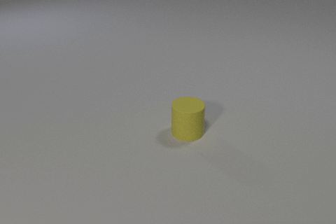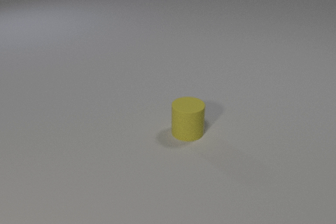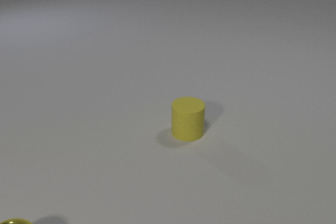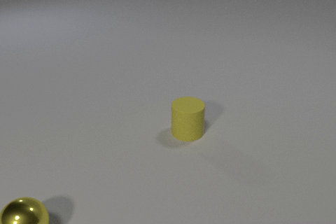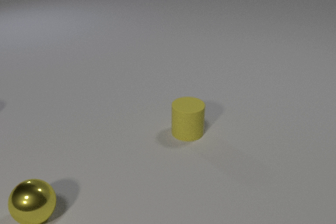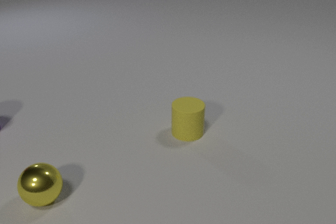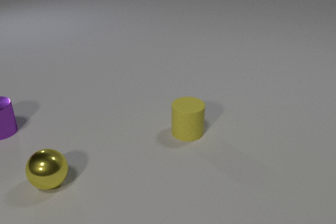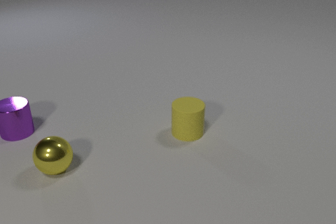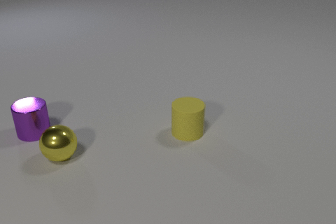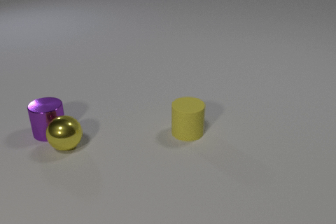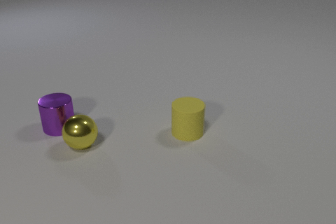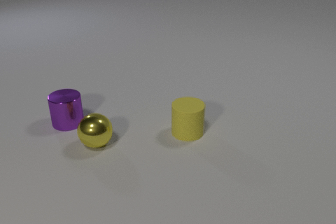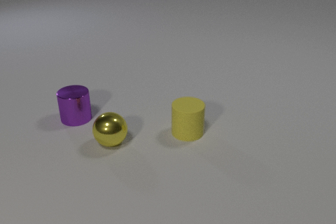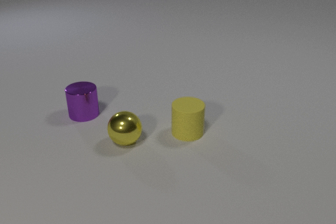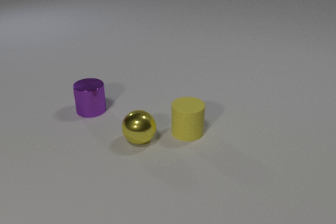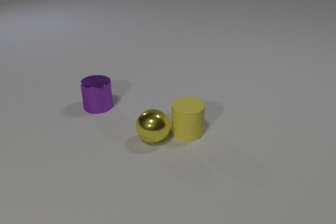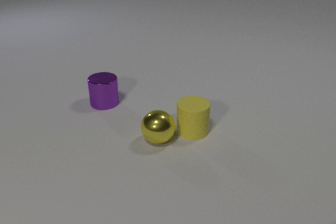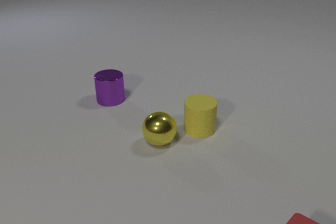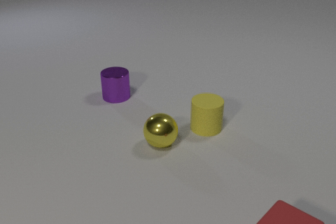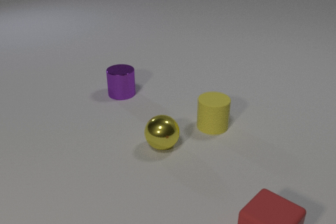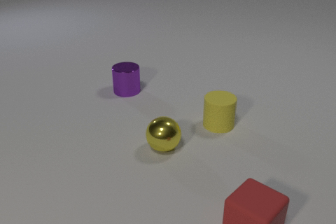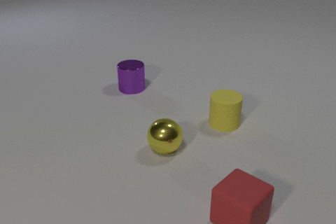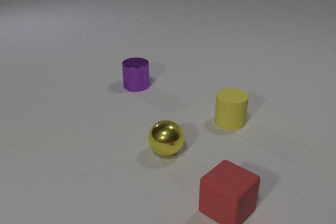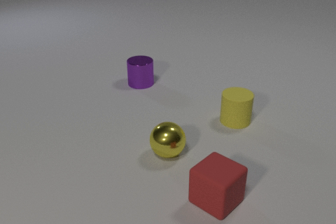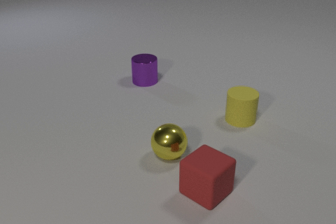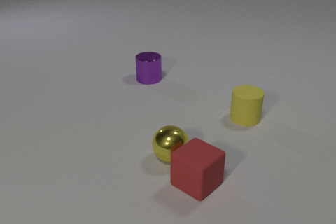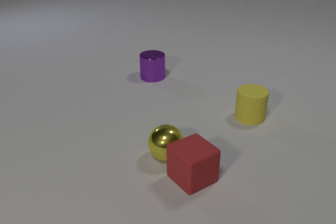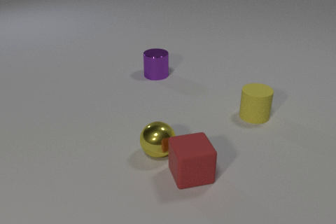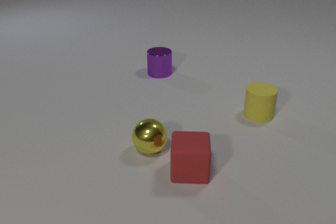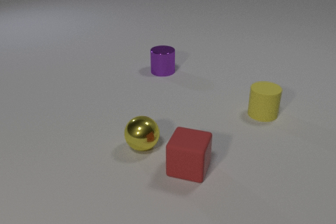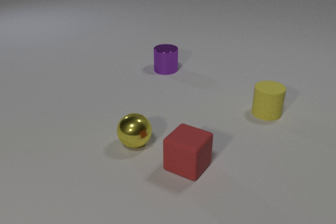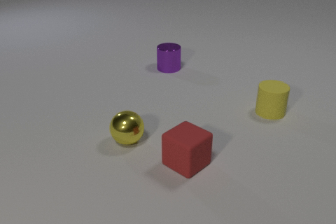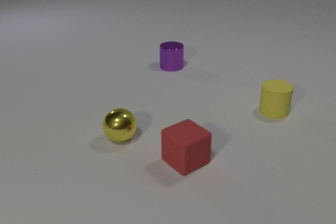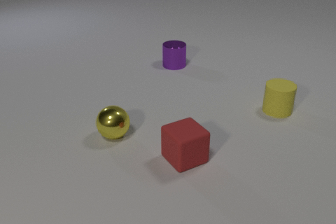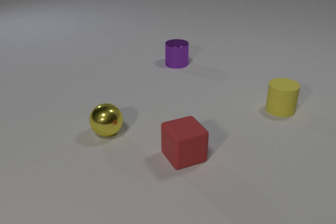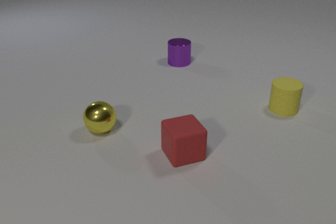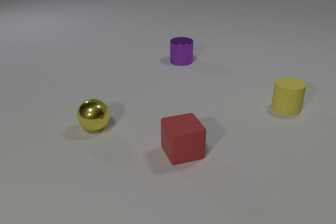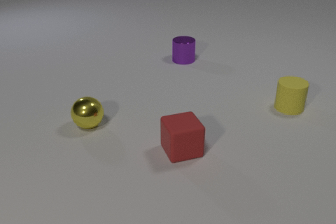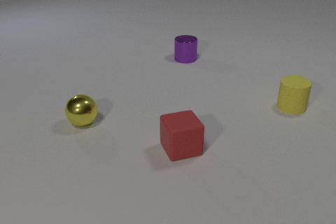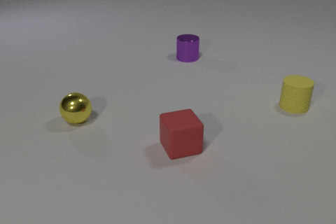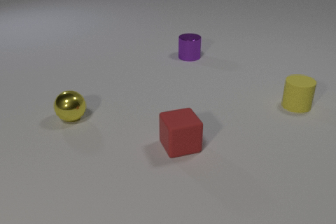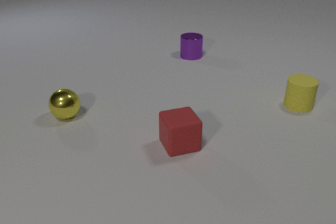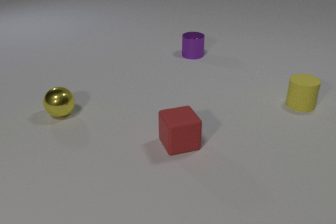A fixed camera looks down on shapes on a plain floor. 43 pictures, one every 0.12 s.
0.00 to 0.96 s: The yellow metal sphere comes in at the bottom edge, rolls away from the camera. The purple metal cylinder comes in at the left edge, slides to the right and toward the camera.
0.96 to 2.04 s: The yellow metal sphere rolls to the right. The purple metal cylinder slides to the right and away from the camera. The yellow rubber cylinder slides to the right. The red rubber cube comes in at the bottom edge, slides to the left. The yellow metal sphere and the purple metal cylinder collide. The yellow metal sphere and the yellow rubber cylinder collide.
2.04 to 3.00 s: The yellow metal sphere rolls toward the camera and to the right. The purple metal cylinder slides away from the camera and to the right. The yellow rubber cylinder slides to the right and away from the camera. The red rubber cube slides to the left and away from the camera.
3.00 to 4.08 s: The yellow metal sphere rolls to the left and away from the camera. The purple metal cylinder slides away from the camera and to the right. The yellow rubber cylinder slides to the right and away from the camera. The red rubber cube slides away from the camera, spins clockwise seen from above by about 105 degrees, its near face sliding to the left. The yellow metal sphere and the red rubber cube collide.
4.08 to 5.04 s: The yellow metal sphere rolls away from the camera and to the left. The purple metal cylinder slides away from the camera and to the right. The yellow rubber cylinder slides to the right and away from the camera. The red rubber cube slides away from the camera.
What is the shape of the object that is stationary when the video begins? cylinder.
How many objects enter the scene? 3.
How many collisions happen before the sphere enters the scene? 0.
